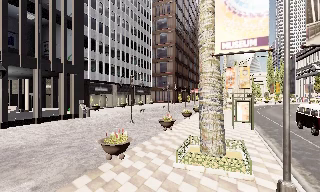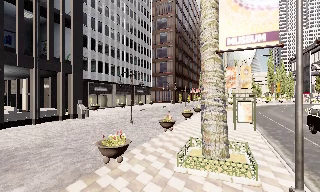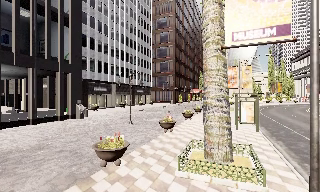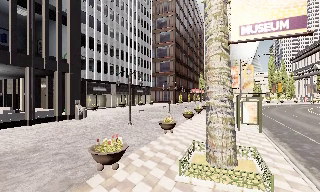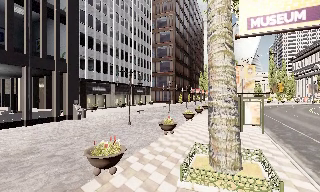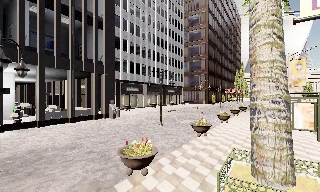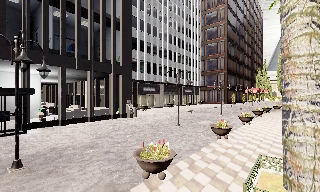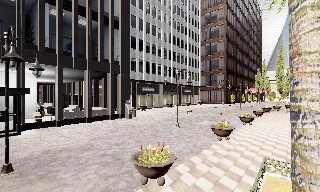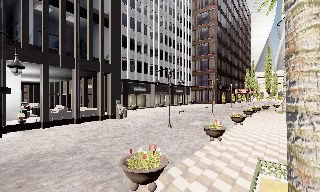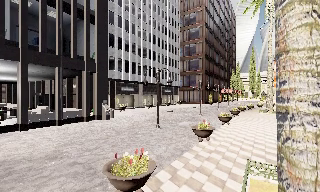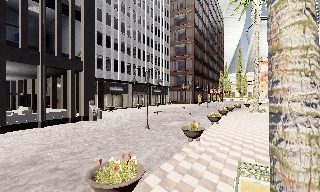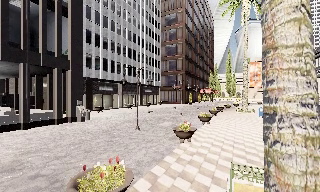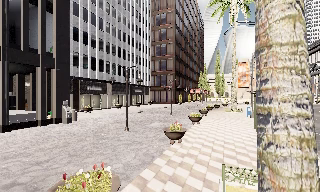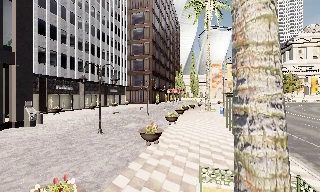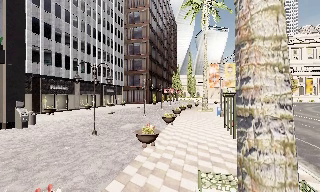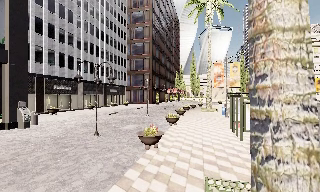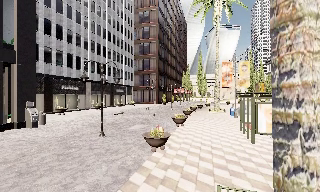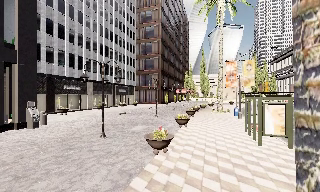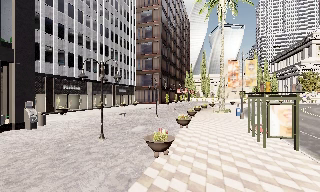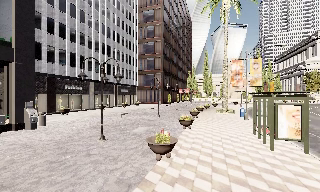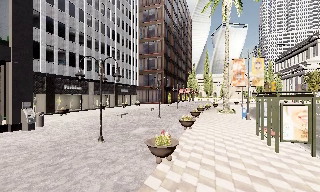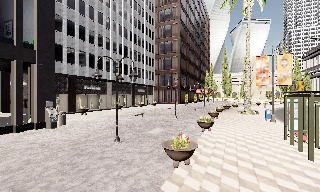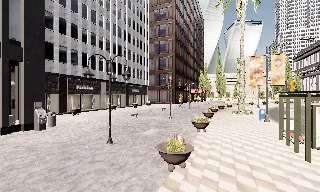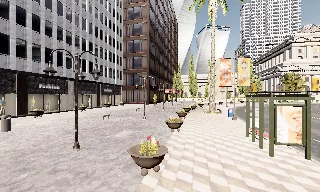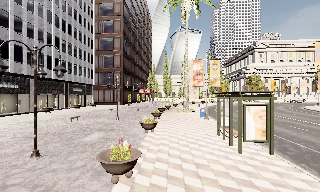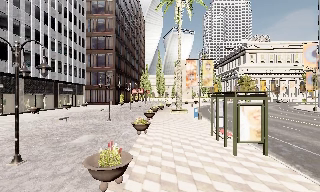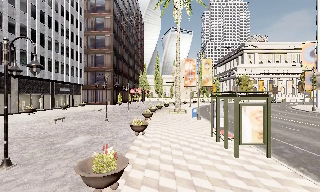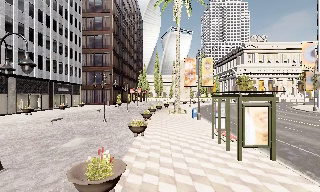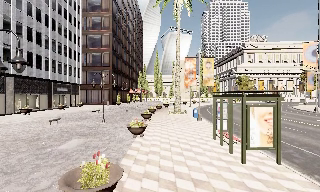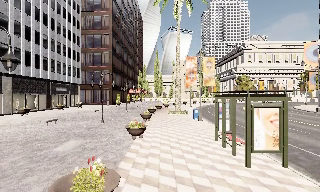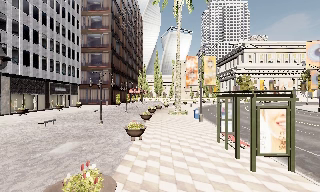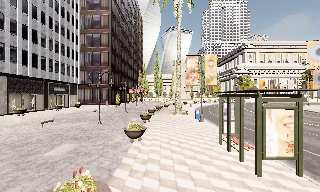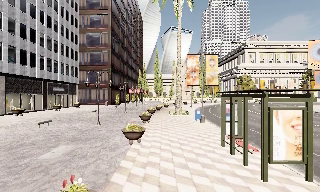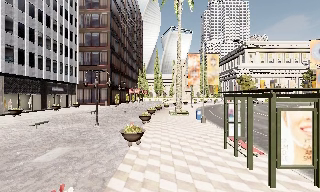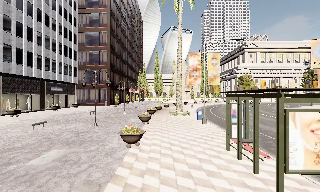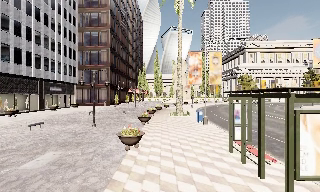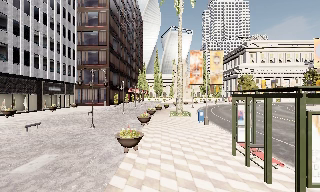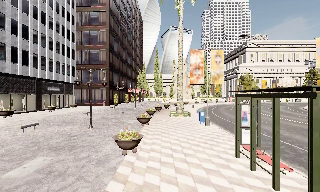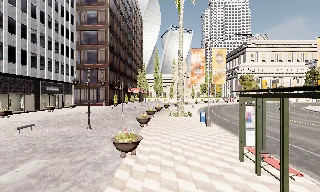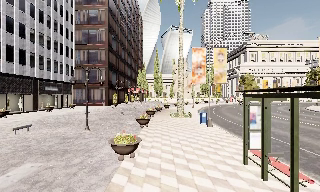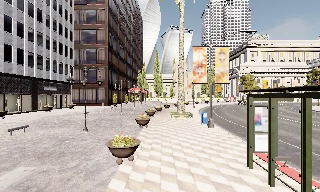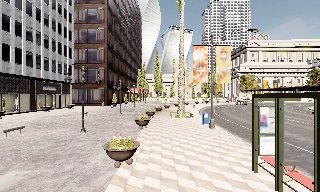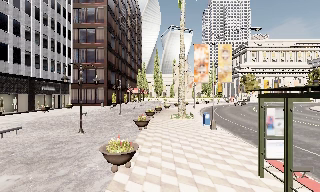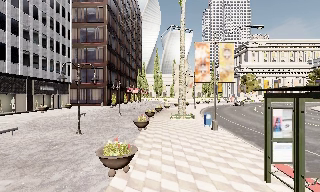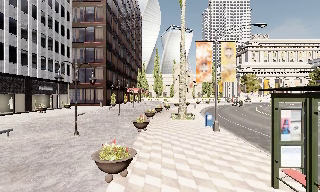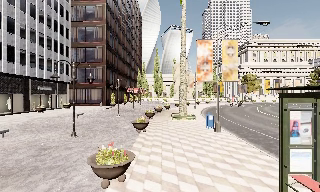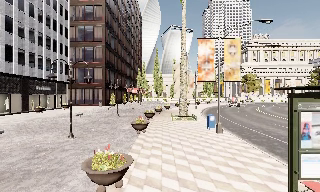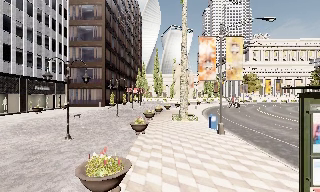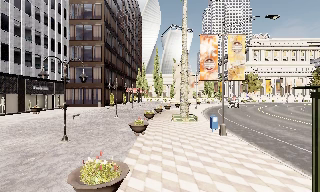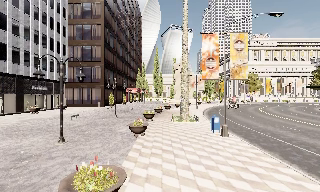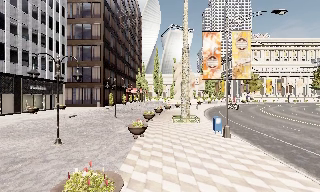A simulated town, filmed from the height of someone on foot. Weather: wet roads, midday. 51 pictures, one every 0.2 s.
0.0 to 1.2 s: The camera swings to its left by about 15 degrees, and the scene slides to the right. It travels forward, about 2 m, so what stands in front looms larger.
1.2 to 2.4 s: The camera pans to its right, which is clockwise from overhead, by about 20 degrees. It travels forward, about 1.5 m, so what stands in front looms larger.
2.4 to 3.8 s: The camera travels forward, about 2 m, so what stands in front looms larger.
3.8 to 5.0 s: The camera pans to its right, which is clockwise from overhead, by about 15 degrees. It travels forward, about 2 m, so what stands in front looms larger.
5.0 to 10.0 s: The camera travels forward, about 8 m, so what stands in front looms larger.
The film runs forward here.
